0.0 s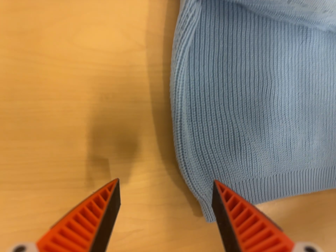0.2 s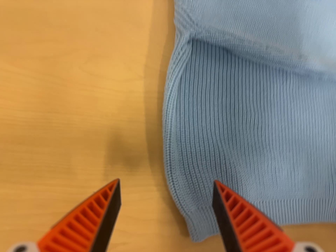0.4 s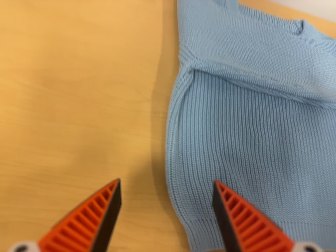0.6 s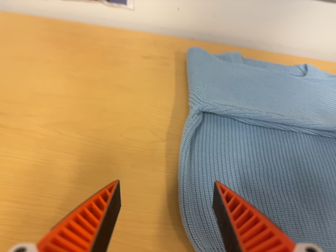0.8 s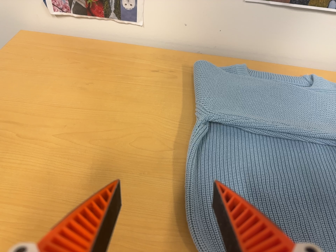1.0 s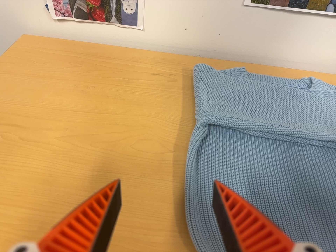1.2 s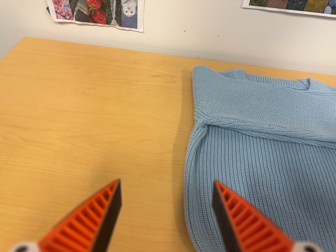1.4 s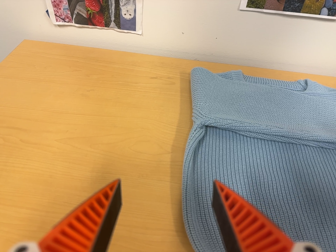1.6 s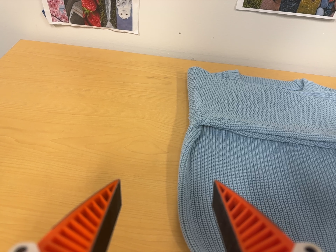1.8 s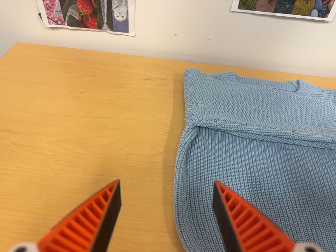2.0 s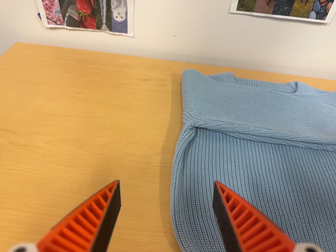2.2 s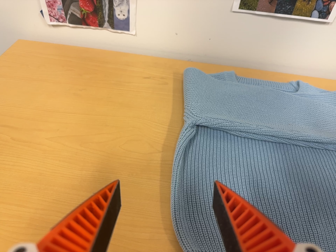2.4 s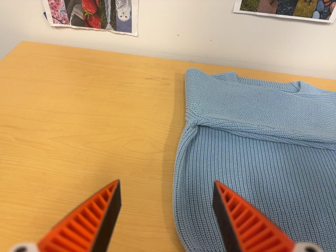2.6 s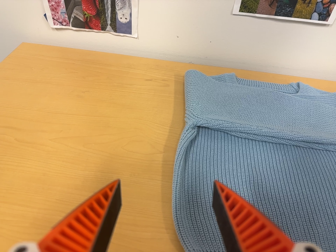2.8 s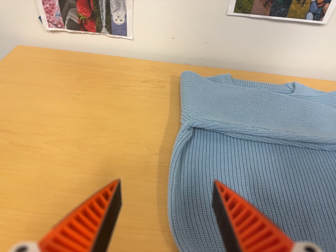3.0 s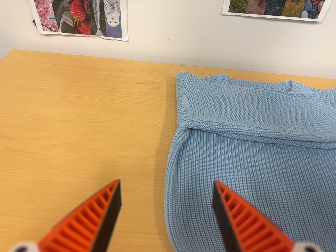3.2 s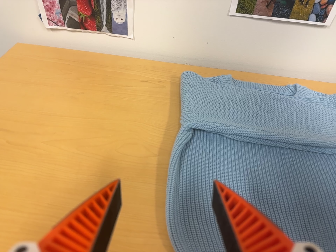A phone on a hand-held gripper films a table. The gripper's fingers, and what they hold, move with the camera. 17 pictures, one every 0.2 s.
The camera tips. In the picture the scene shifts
downward.
0.0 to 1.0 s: The camera pans to its left by about 20 degrees. It travels toward the bottom of its view, backward and to its right, about 18 cm. Its aim tips toward the top of its view by about 45 degrees, and the scene shifts downward.
1.0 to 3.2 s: The camera shifts only a little, or ends up much as it began.
The film runs backward here.
